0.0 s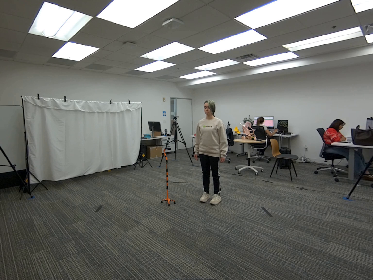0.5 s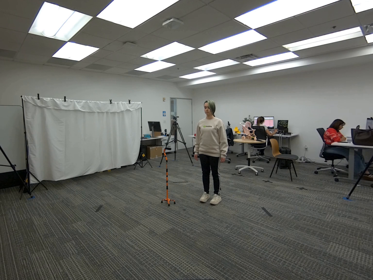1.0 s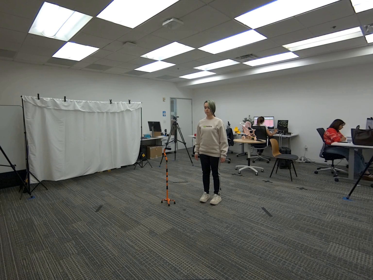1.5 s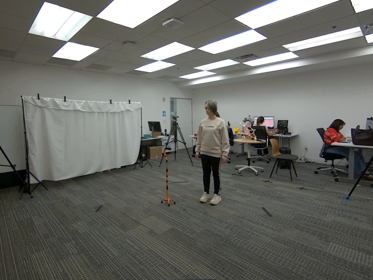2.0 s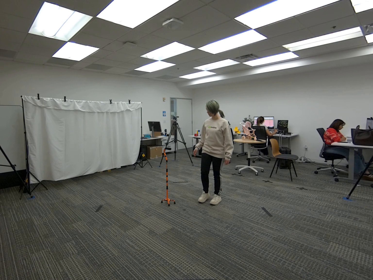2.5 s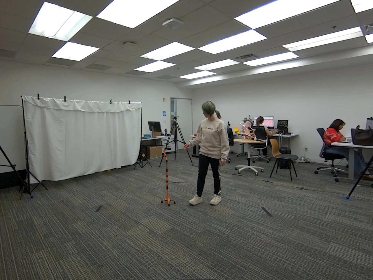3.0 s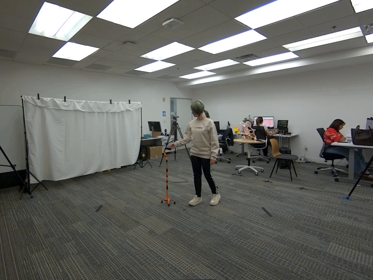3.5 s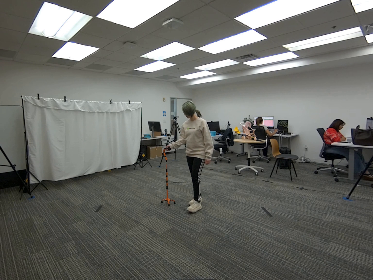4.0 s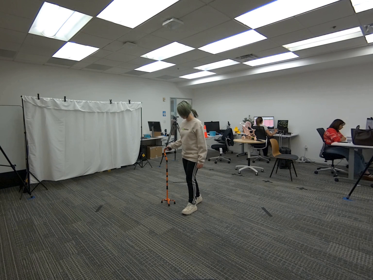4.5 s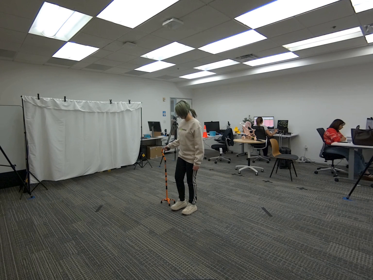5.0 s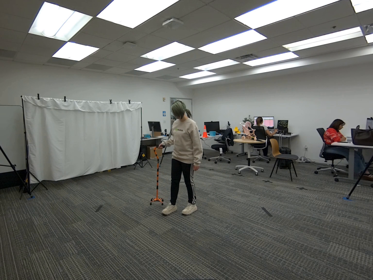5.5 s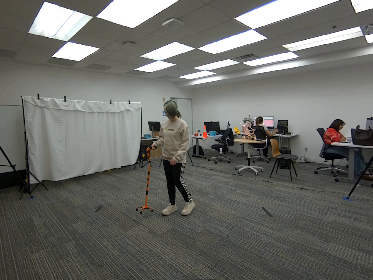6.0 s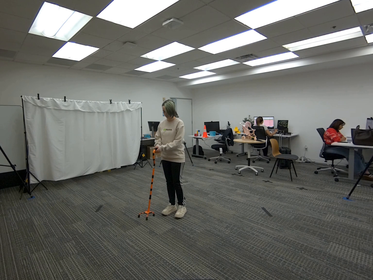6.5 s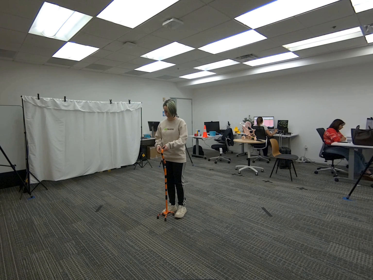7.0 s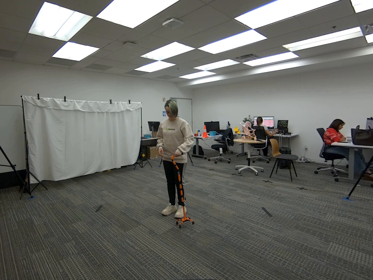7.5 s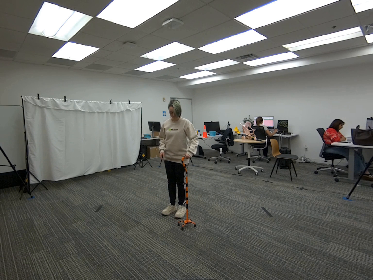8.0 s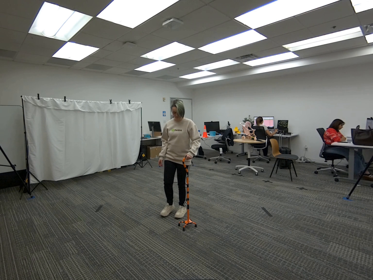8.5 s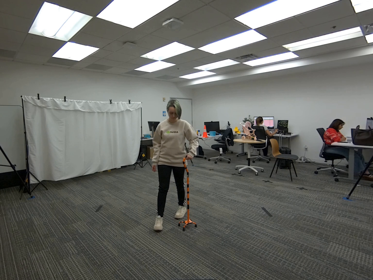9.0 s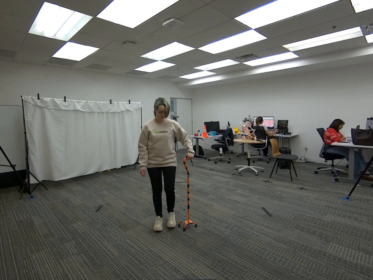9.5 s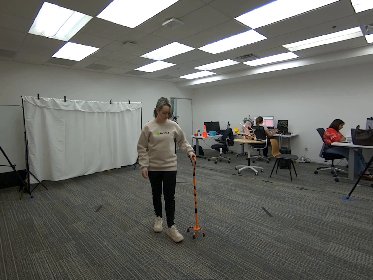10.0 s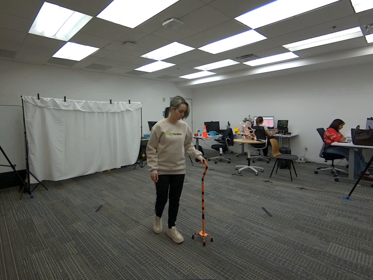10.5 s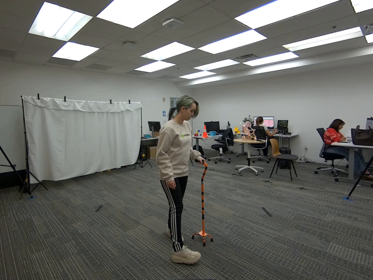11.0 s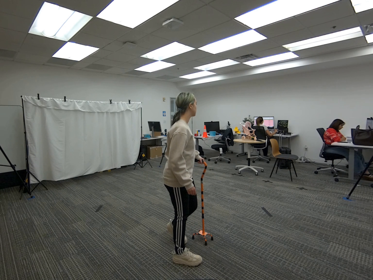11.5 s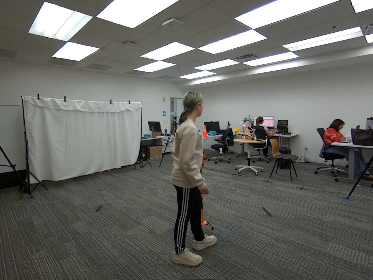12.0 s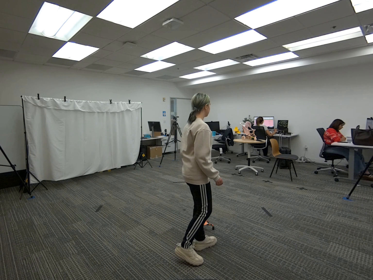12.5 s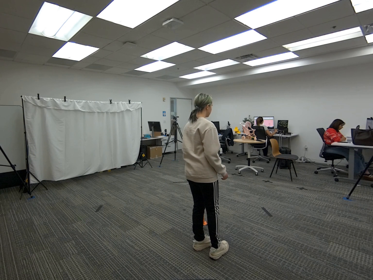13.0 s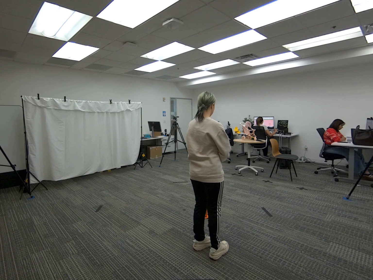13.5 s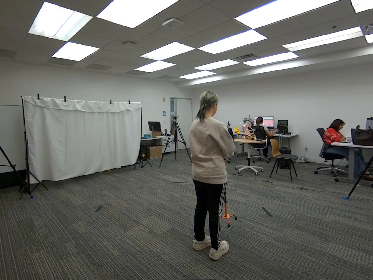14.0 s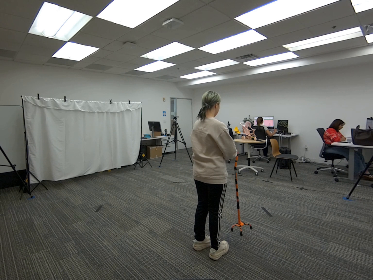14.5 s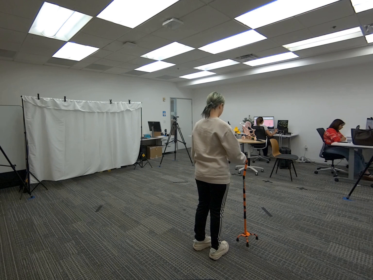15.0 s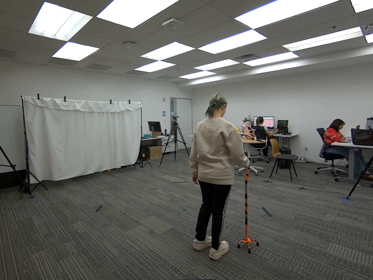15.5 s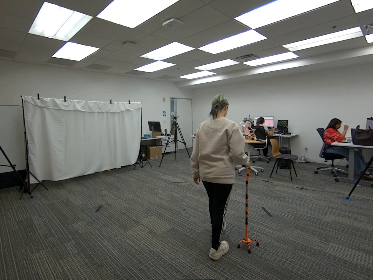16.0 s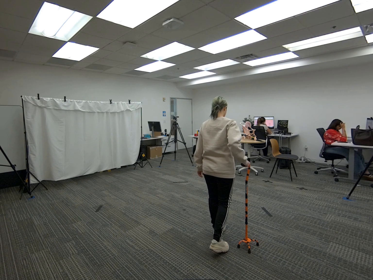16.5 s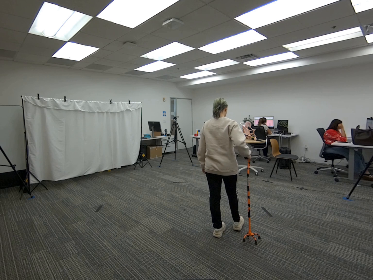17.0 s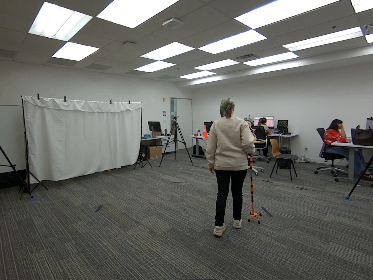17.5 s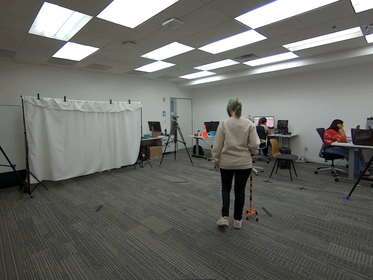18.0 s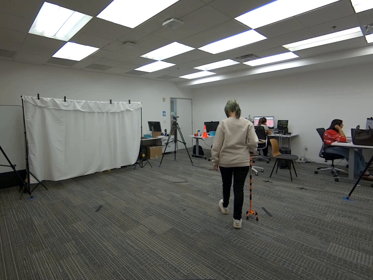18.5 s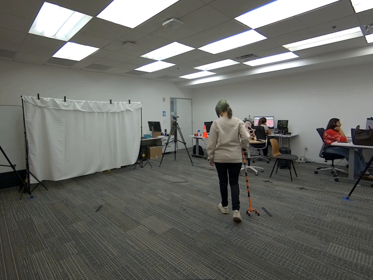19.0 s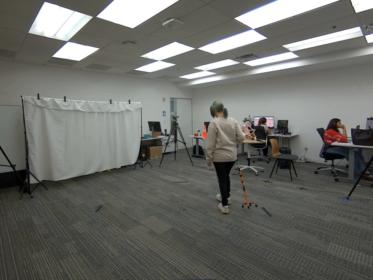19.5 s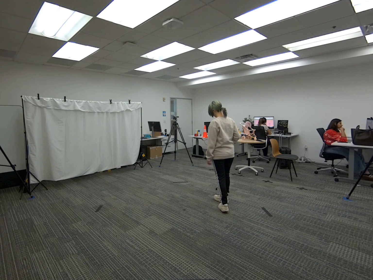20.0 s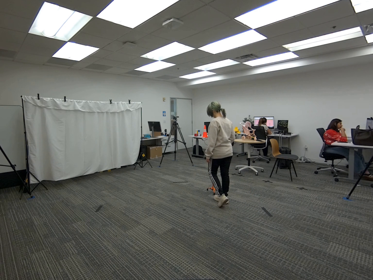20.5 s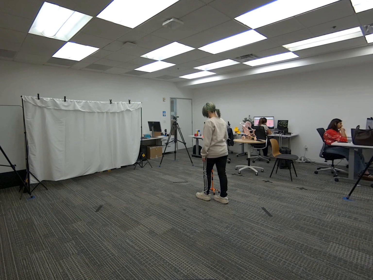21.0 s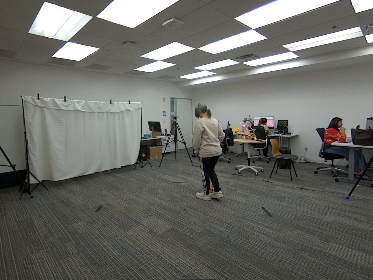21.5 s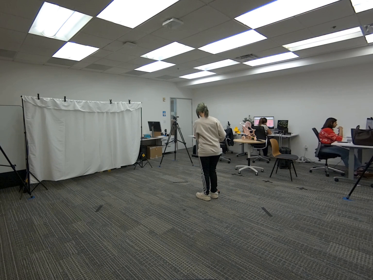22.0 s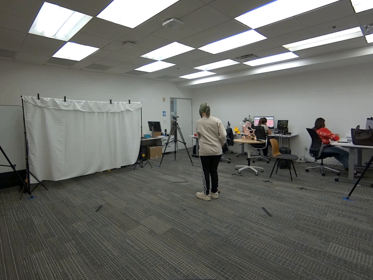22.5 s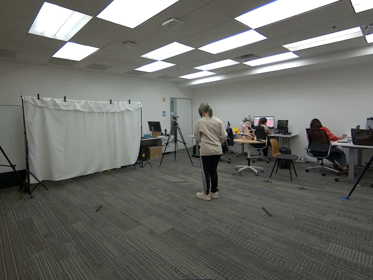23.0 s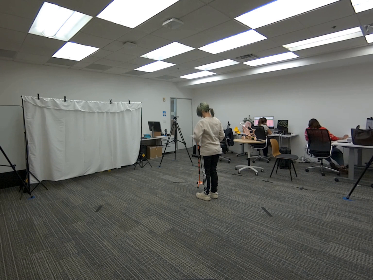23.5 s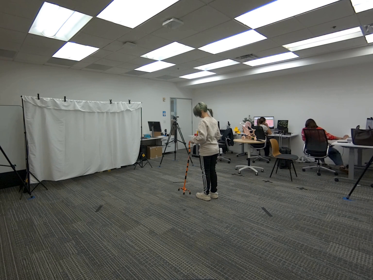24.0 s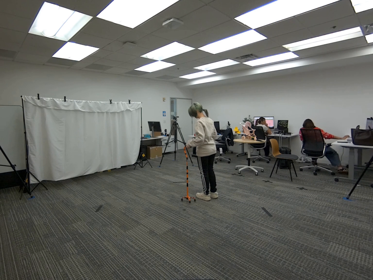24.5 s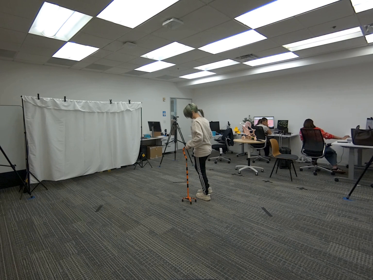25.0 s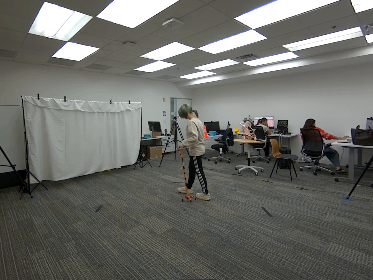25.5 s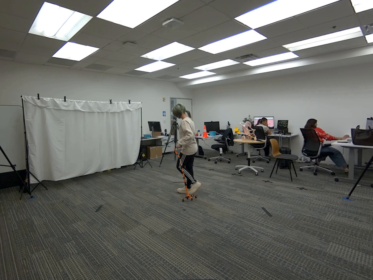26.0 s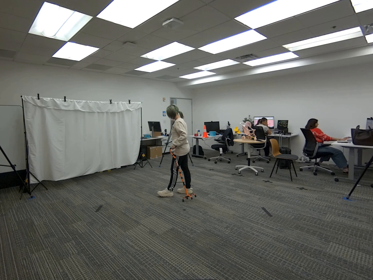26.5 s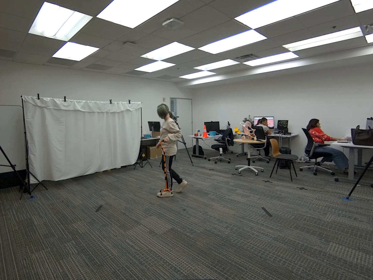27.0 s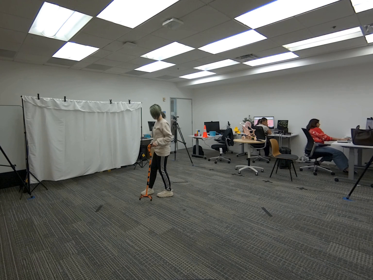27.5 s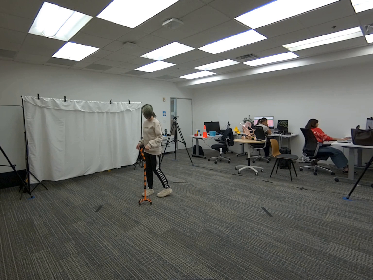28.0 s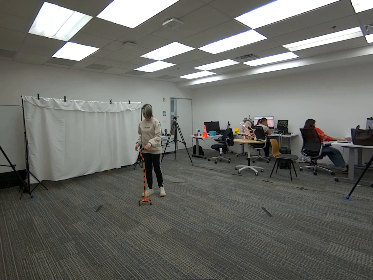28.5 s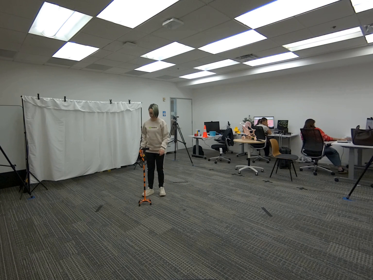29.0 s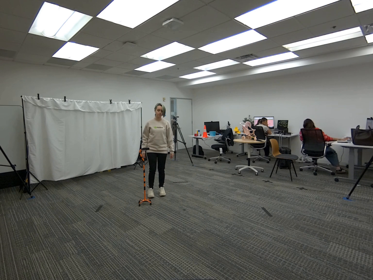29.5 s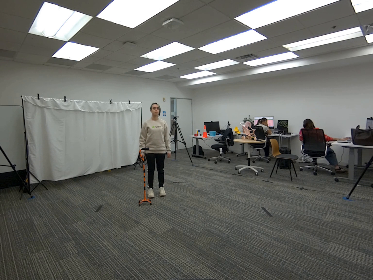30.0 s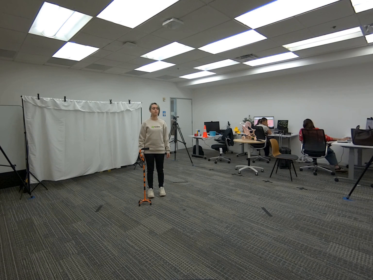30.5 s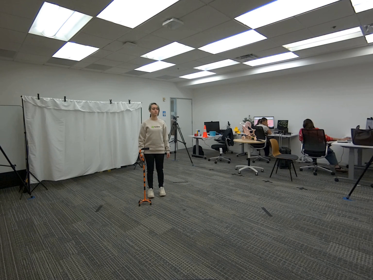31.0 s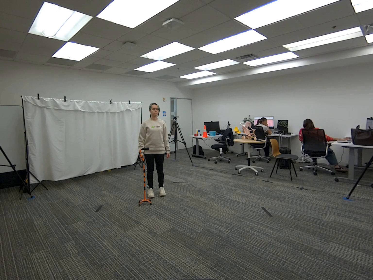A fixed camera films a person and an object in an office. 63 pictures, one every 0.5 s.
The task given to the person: walk over to the cane and using your right hand pick up the cane and handover to the left hand. Hold onto the cane handle using your left hand and walk around the bounding area a few steps and then handover to the right hand and proceeed to walk a few more steps. Let go of the cane when complete.
